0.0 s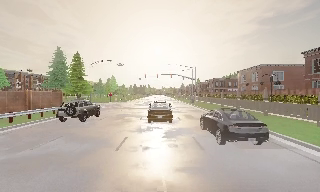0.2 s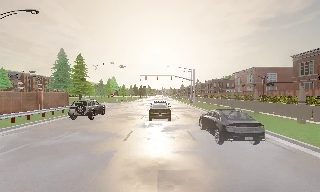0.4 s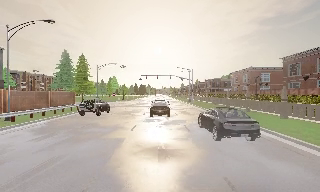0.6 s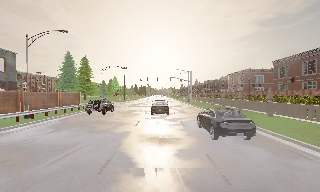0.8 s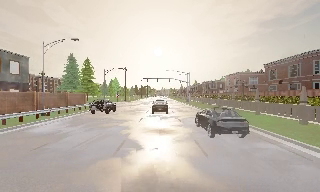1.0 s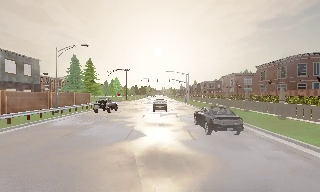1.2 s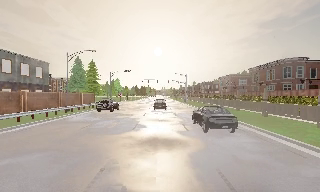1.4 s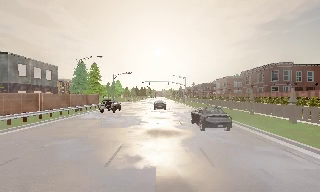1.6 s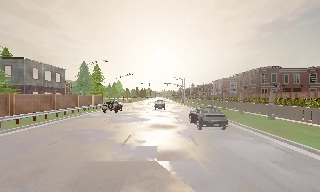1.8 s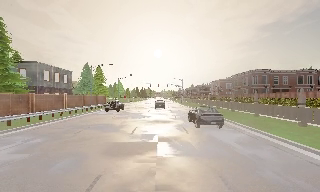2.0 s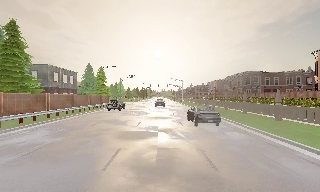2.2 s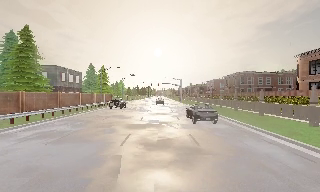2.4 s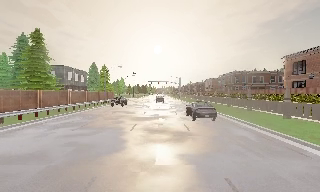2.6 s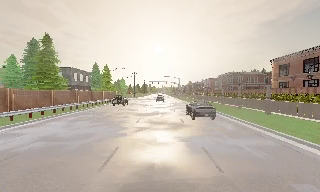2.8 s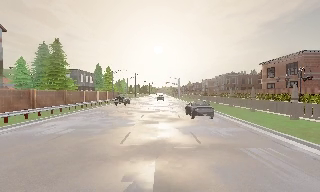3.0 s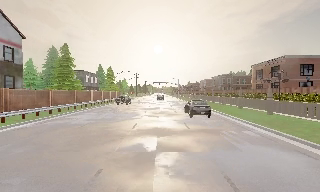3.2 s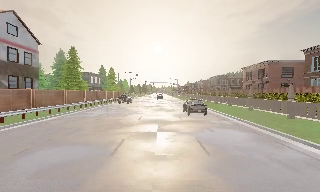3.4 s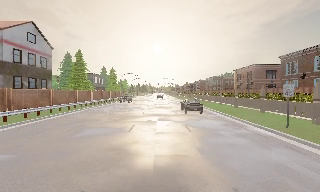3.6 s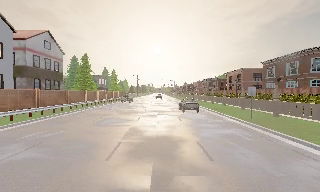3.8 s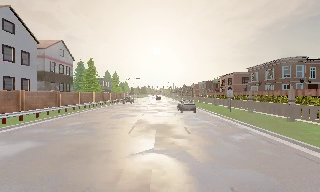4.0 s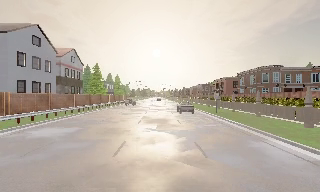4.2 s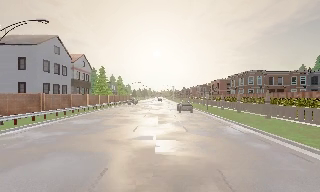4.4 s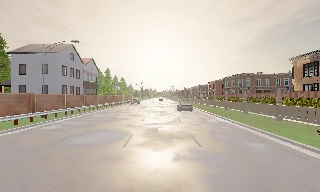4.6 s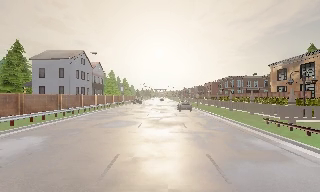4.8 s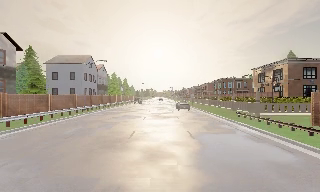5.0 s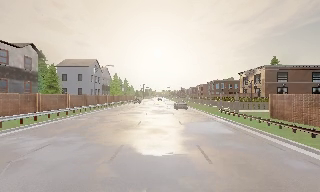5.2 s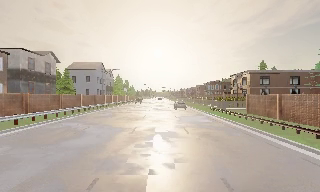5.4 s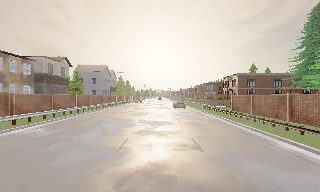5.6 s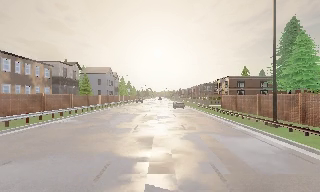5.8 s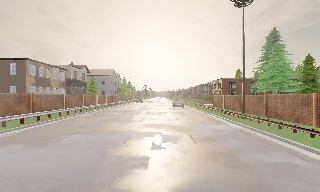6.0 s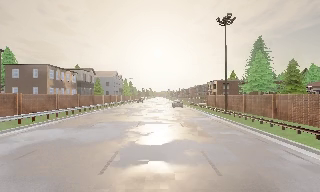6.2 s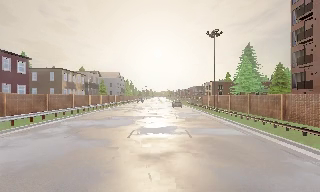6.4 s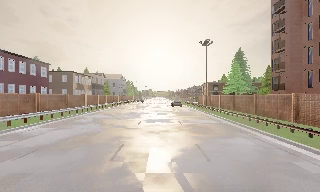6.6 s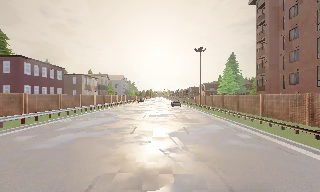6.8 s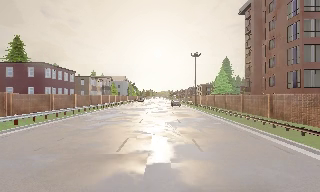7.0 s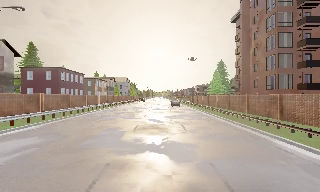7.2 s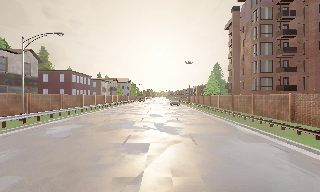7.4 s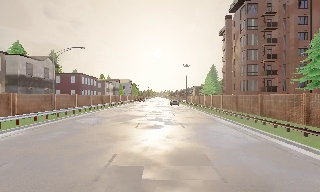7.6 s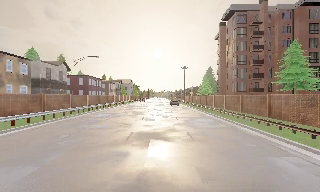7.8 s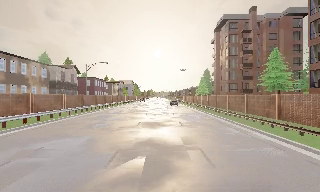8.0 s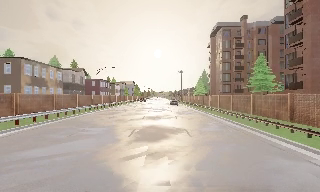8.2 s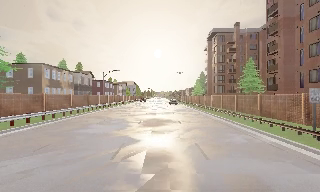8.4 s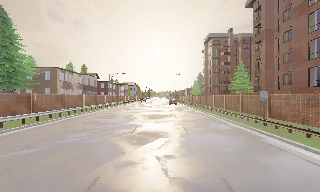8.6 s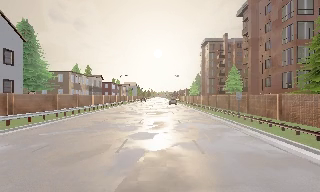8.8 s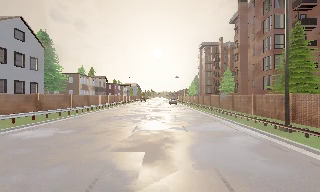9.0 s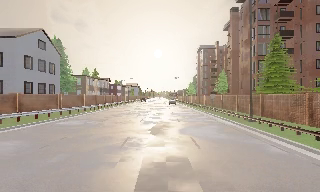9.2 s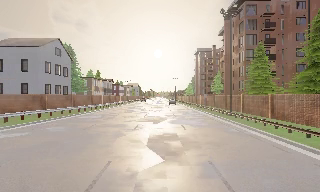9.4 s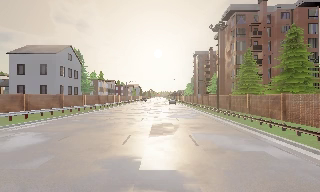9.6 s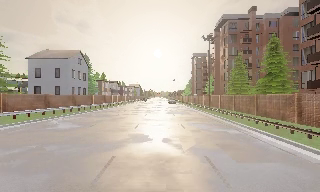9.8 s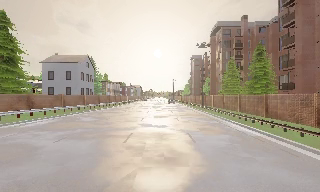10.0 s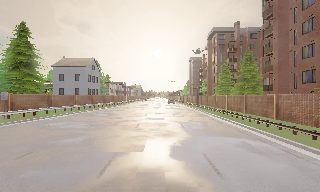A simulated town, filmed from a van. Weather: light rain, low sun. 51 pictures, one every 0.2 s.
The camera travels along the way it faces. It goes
backward.
0.0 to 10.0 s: The camera travels backward, about 175 m, so what stands in front gets smaller. It gains speed.
The film runs backward here.
